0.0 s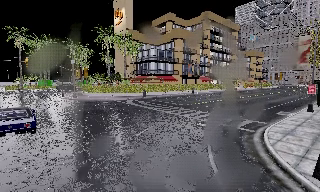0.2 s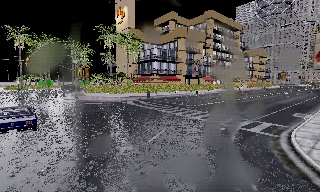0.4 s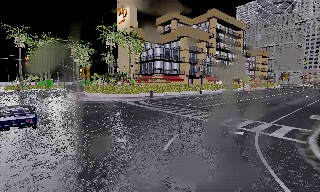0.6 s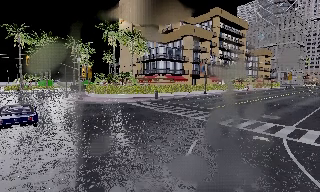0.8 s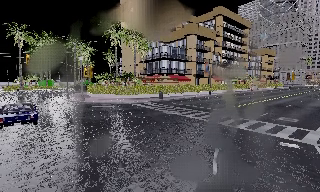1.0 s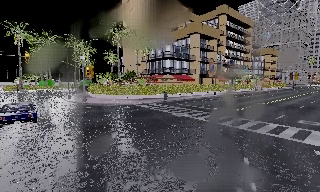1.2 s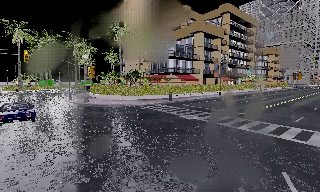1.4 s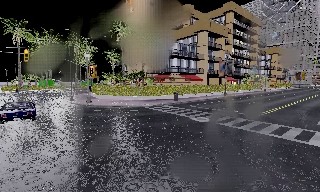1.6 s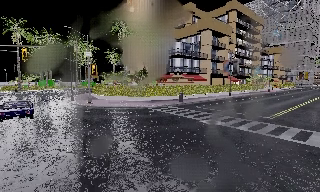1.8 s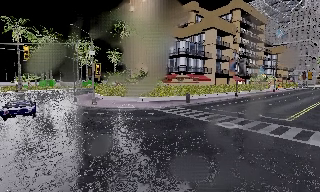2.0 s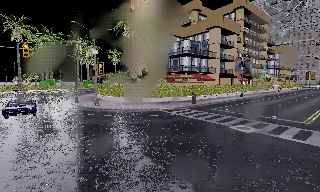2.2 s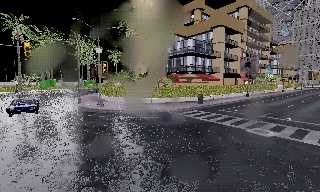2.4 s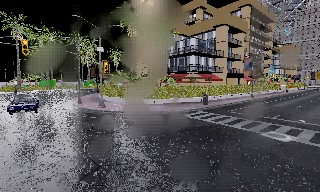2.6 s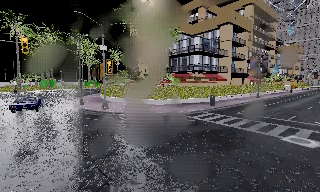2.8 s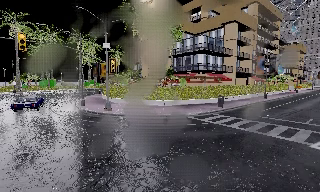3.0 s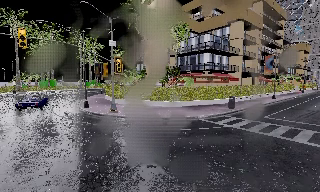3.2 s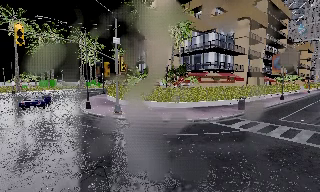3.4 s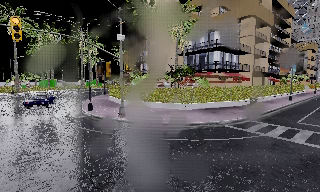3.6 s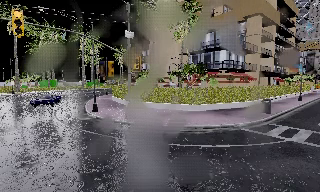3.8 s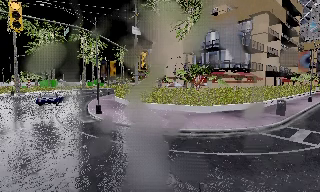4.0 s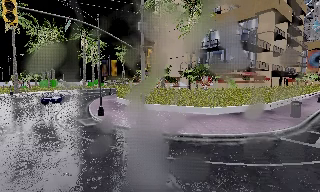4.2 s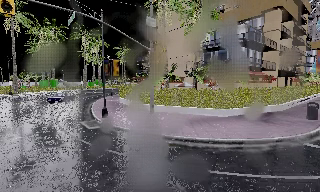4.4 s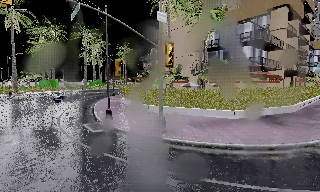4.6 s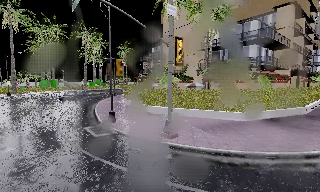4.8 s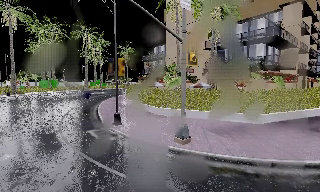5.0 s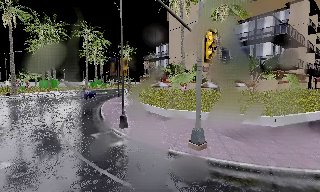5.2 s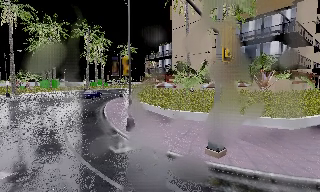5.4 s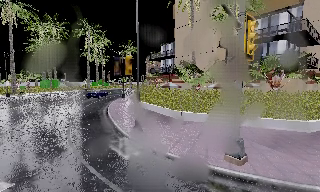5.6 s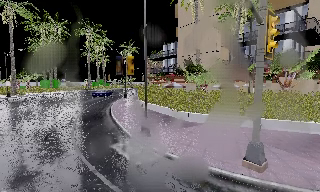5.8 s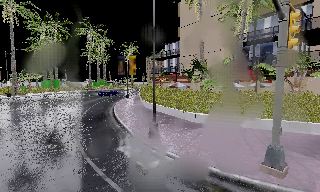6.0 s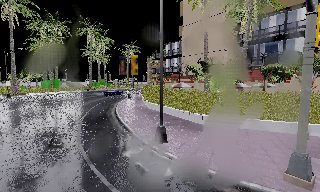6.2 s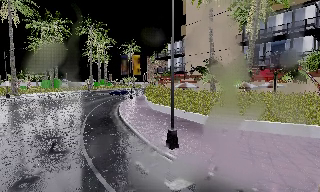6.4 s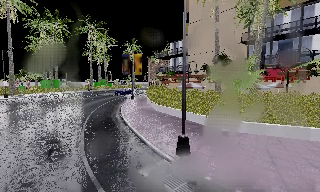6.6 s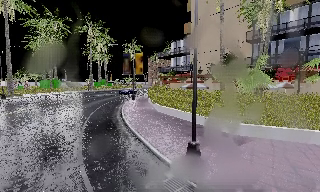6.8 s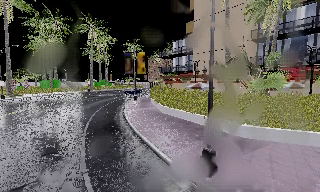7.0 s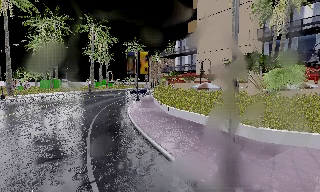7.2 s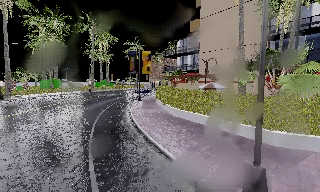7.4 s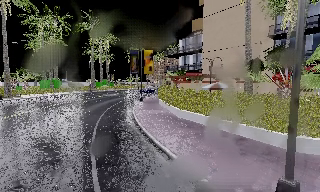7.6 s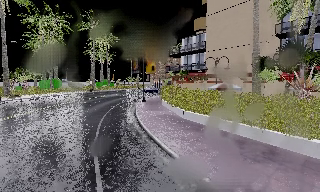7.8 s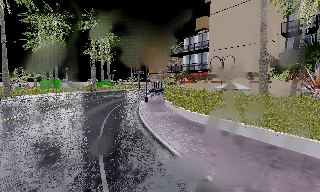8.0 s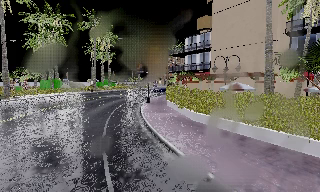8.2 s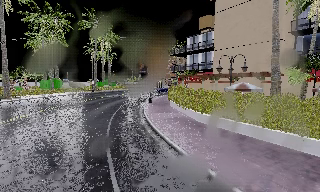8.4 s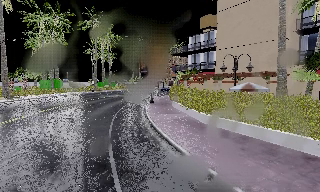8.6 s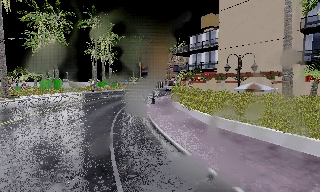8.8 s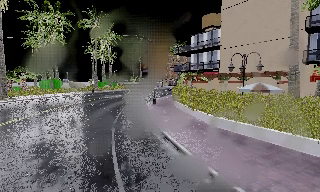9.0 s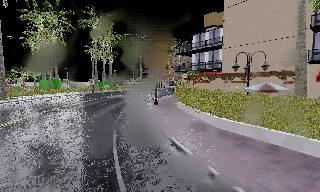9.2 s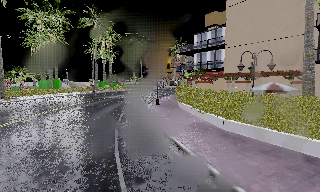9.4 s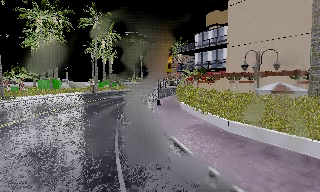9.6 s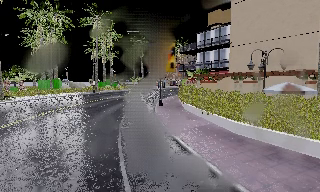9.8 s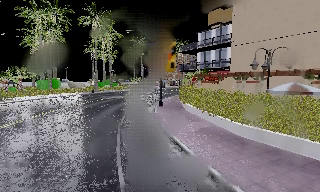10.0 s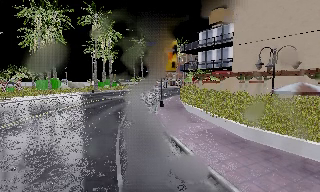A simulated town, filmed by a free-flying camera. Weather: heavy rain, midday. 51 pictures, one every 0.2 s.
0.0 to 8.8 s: The camera travels forward and to its left, about 35 m, so what stands in front looms larger. It loses speed.
8.8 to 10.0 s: The camera travels forward, about 2 m, so what stands in front looms larger.
The film runs forward here.
